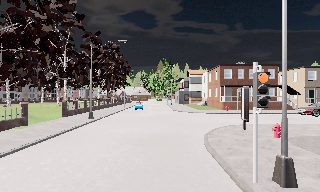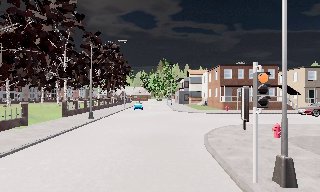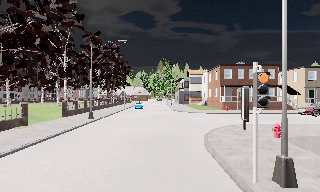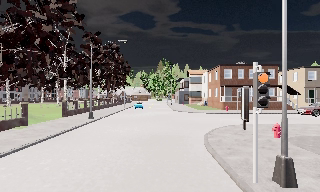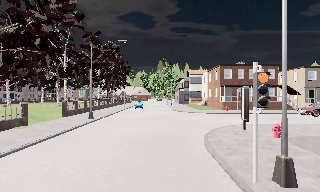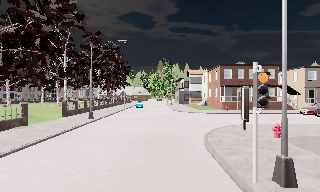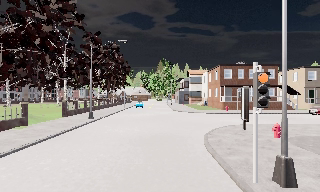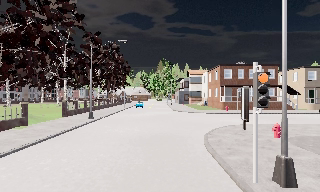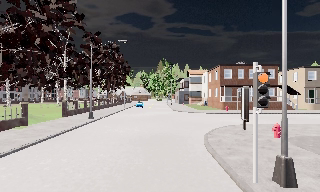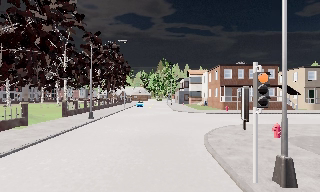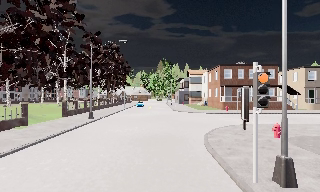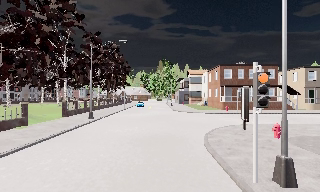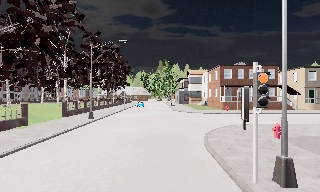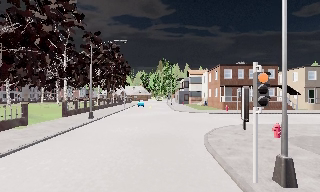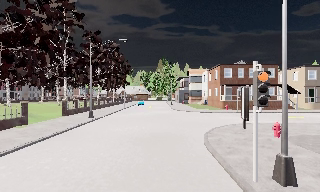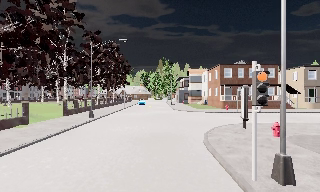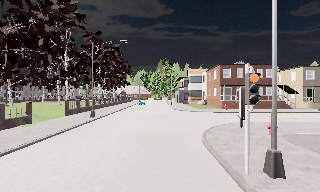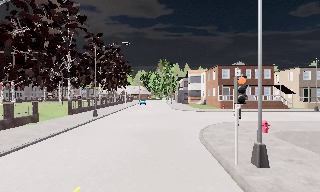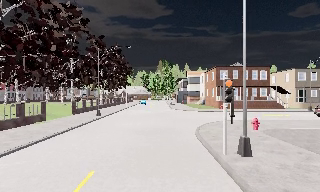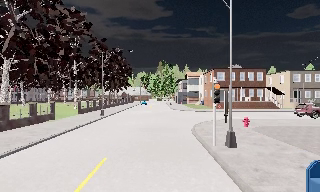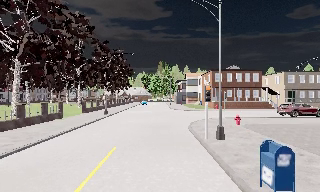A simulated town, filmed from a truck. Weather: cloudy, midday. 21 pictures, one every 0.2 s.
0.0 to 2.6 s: The camera keeps its place and its aim.
2.6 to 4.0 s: The camera travels backward, about 4.5 m, so what stands in front gets smaller. It gains speed.
The film runs backward here.
